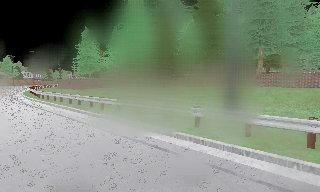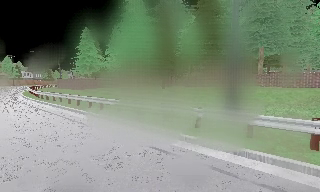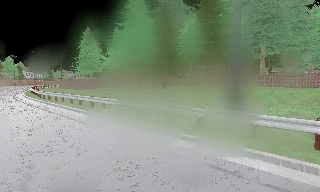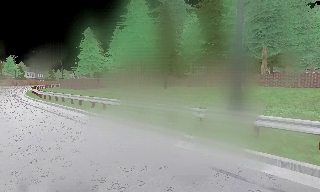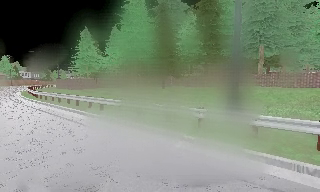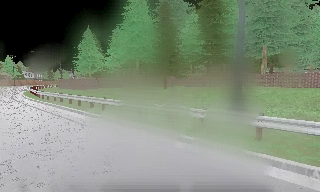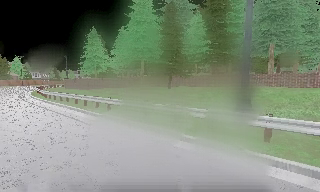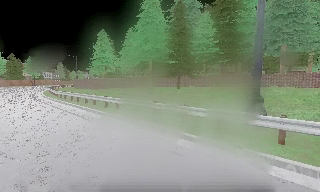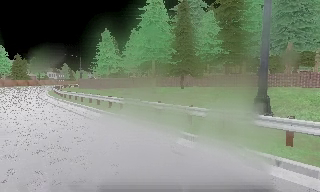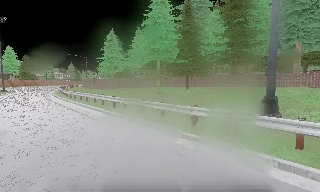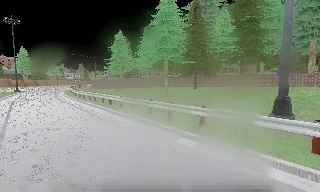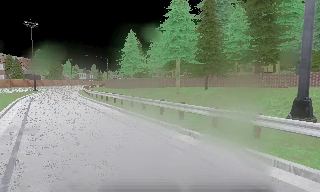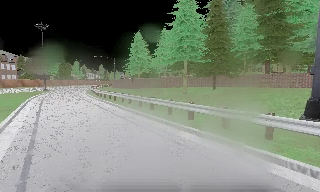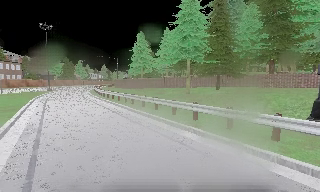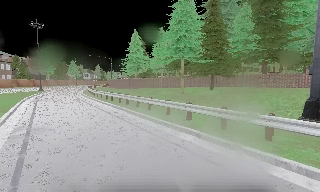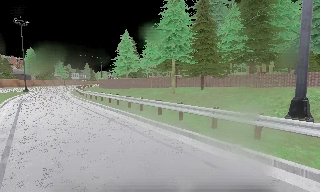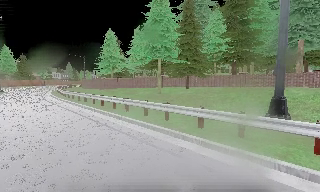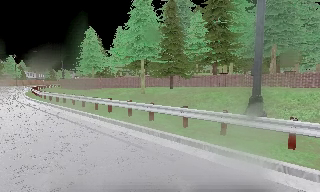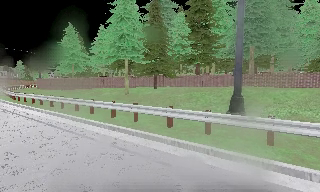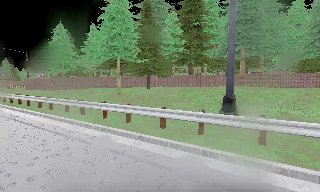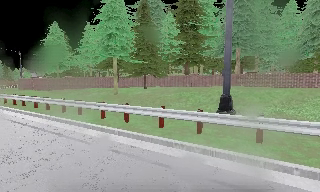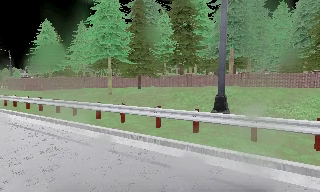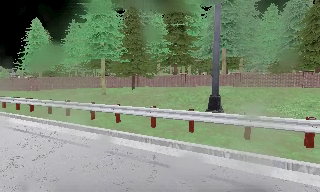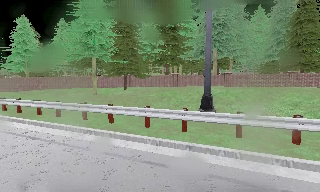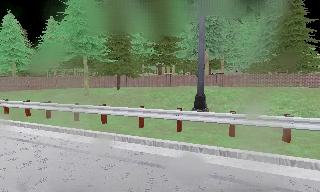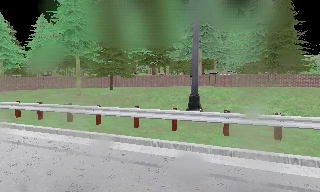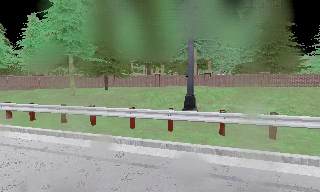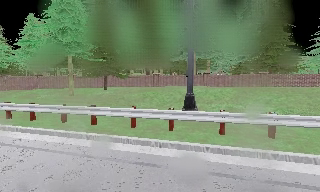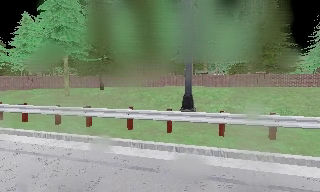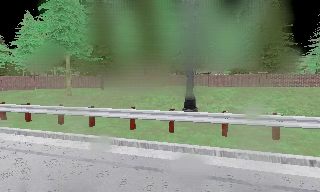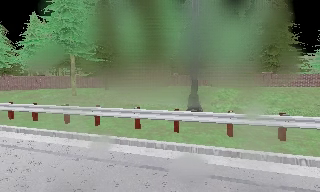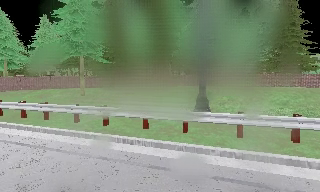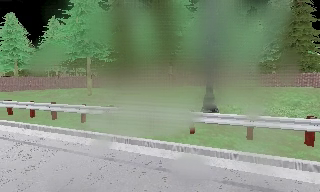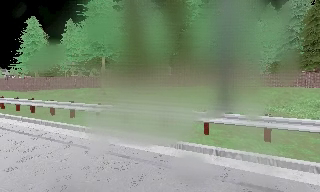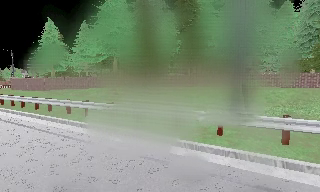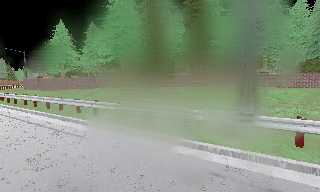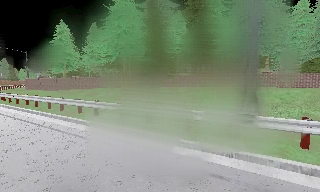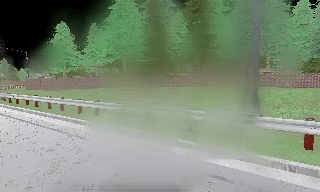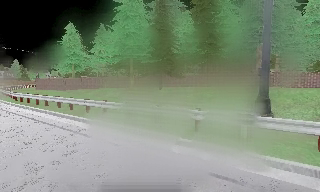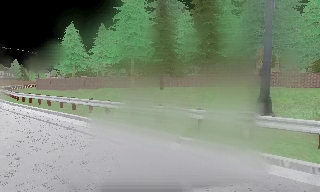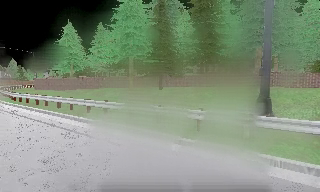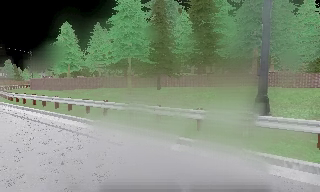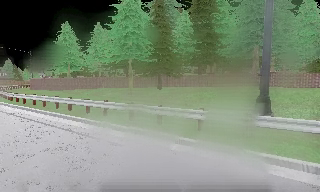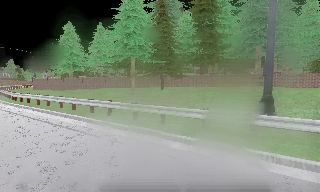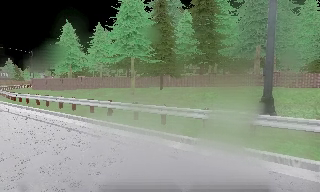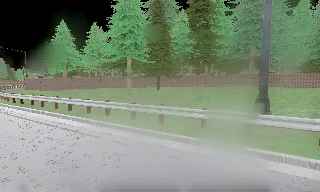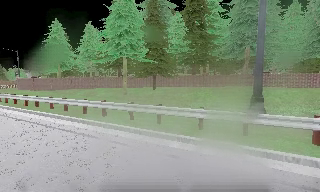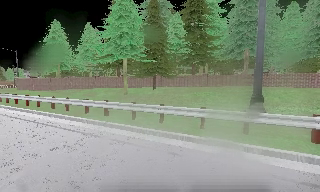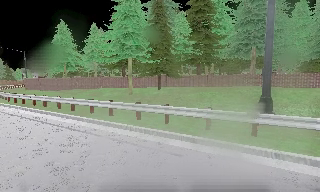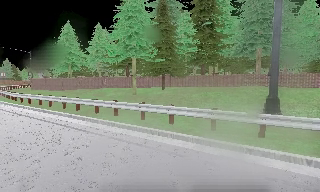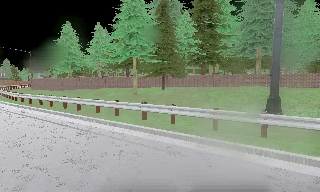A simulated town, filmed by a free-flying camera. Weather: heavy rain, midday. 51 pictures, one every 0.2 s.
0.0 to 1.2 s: The camera shifts only a little, or ends up much as it began.
1.2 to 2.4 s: The camera swings to its left by about 15 degrees, and the scene slides to the right.
2.4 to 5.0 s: The camera pans to its right, which is clockwise from overhead, by about 40 degrees. It travels to its left, about 0.5 m.
5.0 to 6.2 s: The camera shifts only a little, or ends up much as it began.
6.2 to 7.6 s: The scene slides to the right, as the camera pans about 15 degrees to its left.
7.6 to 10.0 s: The camera travels to its left, about 1 m.
The film runs forward here.
